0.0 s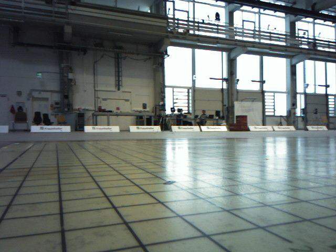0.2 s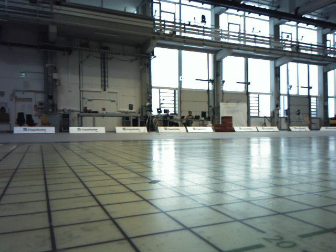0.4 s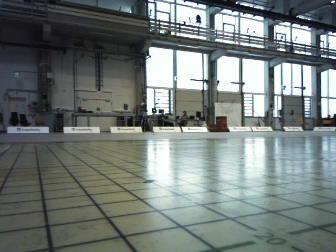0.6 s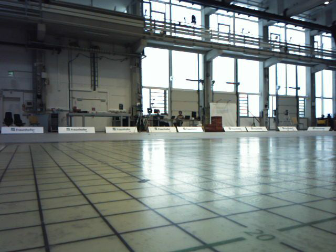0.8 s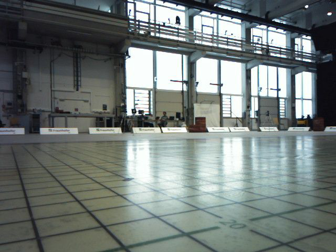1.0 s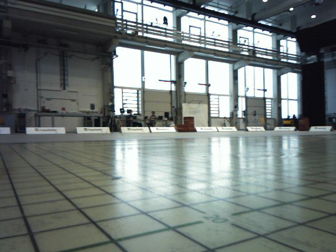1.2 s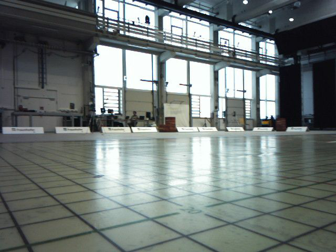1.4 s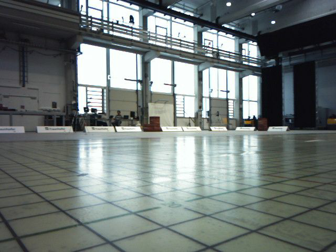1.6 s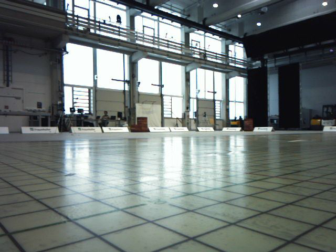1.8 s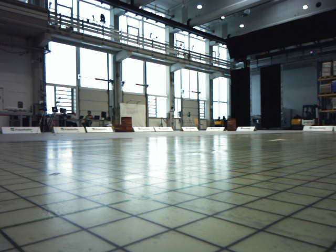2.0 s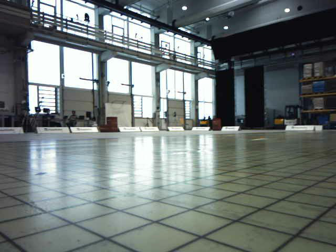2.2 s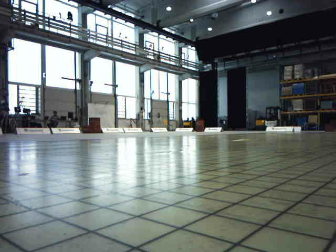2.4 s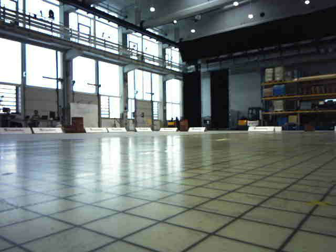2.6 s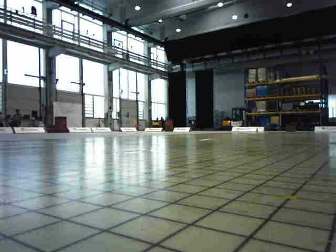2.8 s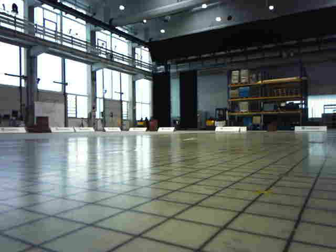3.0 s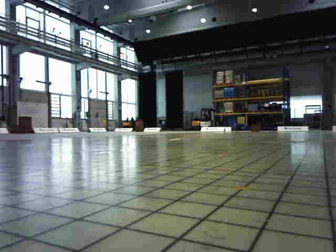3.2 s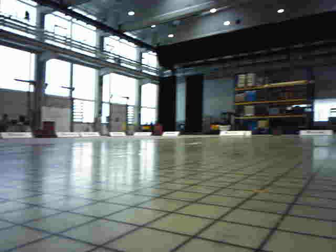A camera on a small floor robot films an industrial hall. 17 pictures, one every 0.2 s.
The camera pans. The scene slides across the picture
to the left.
The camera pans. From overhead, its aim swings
clockwise.
0.0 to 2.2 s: The camera pans to its right, which is clockwise from overhead, by about 35 degrees. It travels backward, about 0.4 m.
2.2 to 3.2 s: The camera travels backward, about 0.2 m, so what stands in front gets smaller.
The film runs backward here.
